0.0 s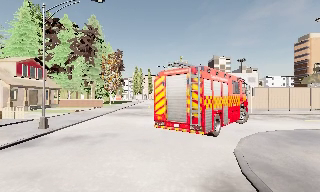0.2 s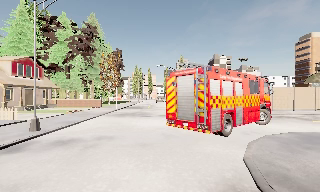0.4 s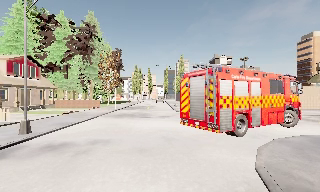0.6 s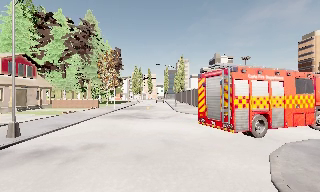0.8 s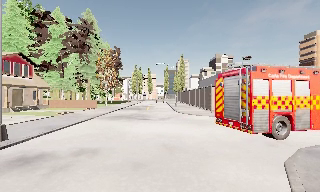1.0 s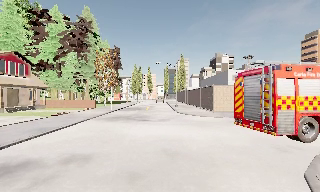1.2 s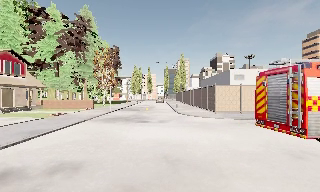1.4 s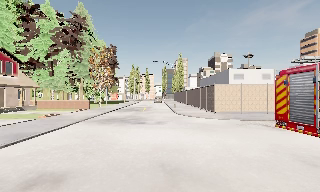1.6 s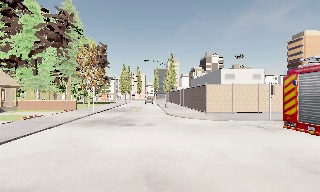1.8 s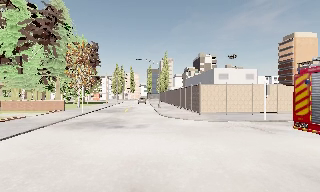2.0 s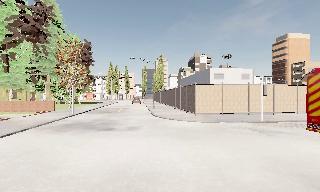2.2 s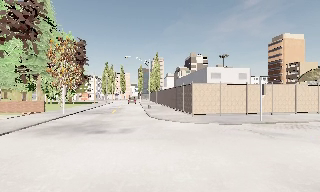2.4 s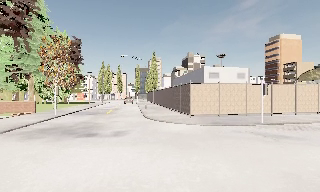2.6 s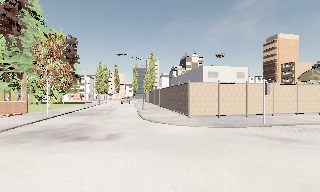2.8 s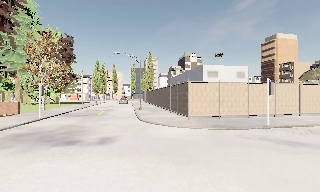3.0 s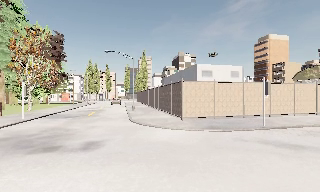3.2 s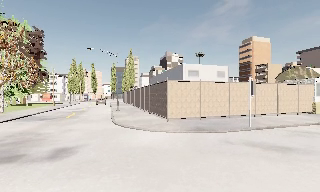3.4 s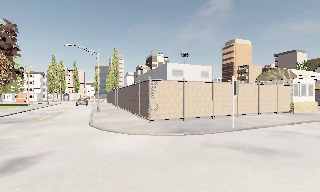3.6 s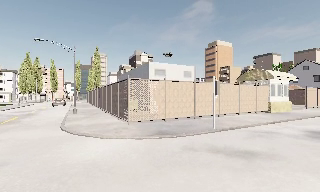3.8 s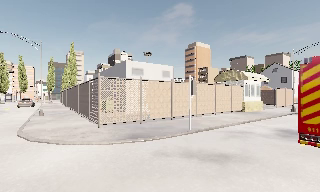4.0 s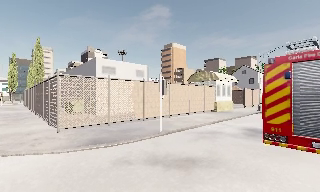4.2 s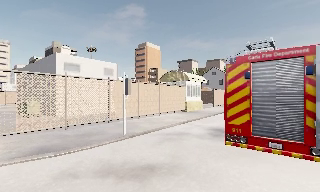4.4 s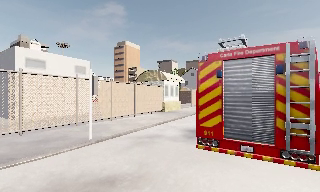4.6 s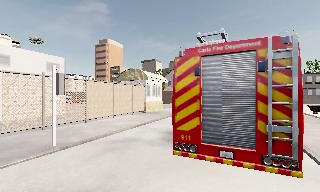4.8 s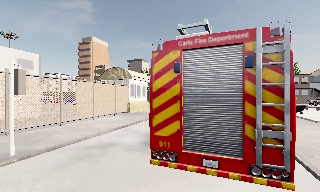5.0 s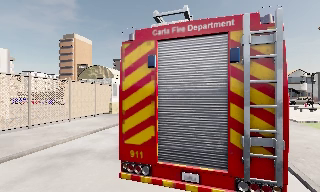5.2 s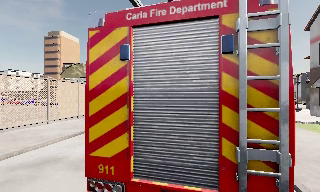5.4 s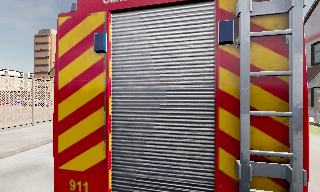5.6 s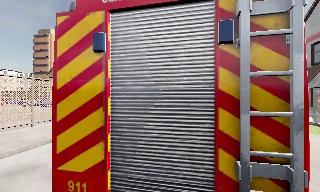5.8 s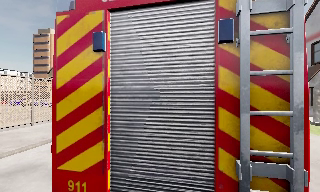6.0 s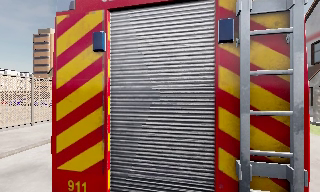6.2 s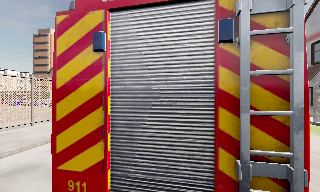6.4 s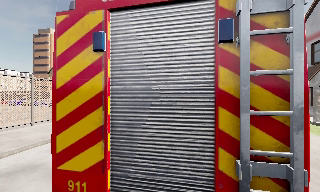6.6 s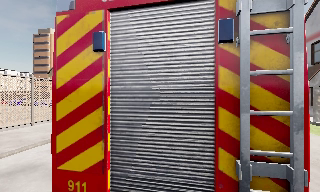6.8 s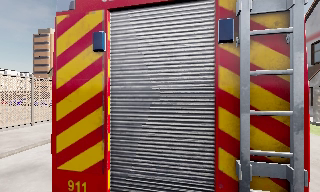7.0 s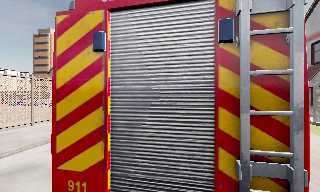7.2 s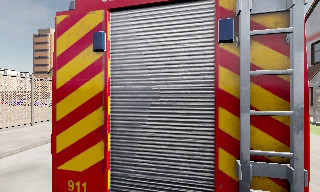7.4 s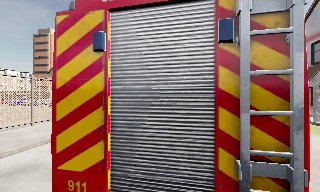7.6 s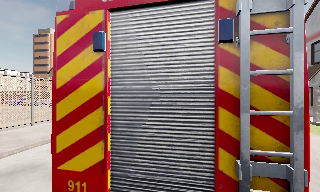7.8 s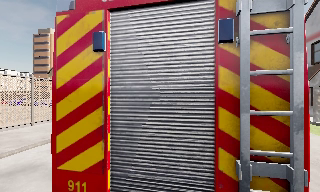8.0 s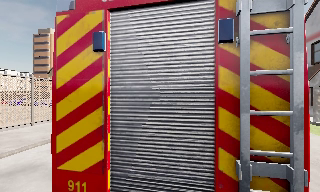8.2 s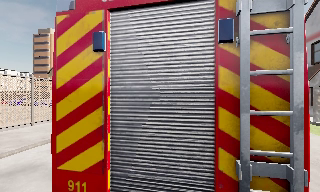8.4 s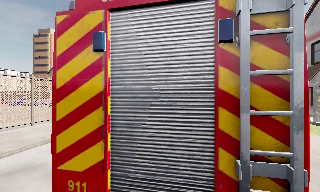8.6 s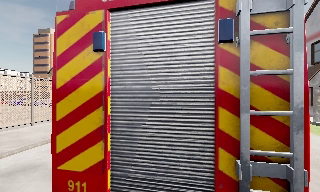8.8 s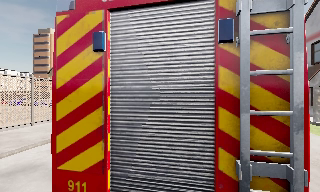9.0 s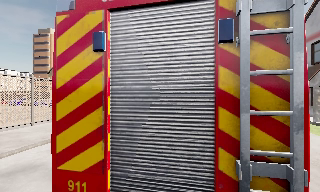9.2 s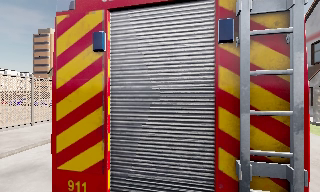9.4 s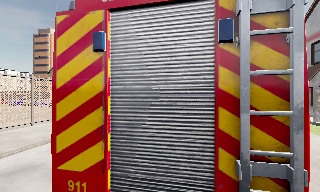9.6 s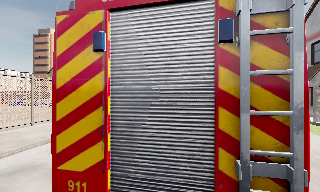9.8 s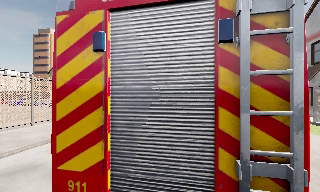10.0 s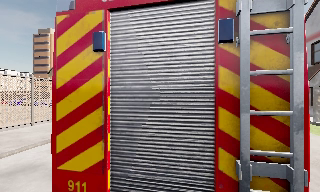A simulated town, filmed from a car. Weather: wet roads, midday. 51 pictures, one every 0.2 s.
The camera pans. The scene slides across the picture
to the left.
The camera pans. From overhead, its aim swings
clockwise.
0.0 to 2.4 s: The camera travels forward, about 8 m, so what stands in front looms larger.
2.4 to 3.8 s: The camera pans to its right, which is clockwise from overhead, by about 25 degrees. It travels forward, about 4.5 m, so what stands in front looms larger.
3.8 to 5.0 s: The camera swings to its right by about 40 degrees, and the scene slides to the left. It travels forward and to its right, about 4 m.
5.0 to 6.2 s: The camera travels forward, about 1 m, so what stands in front looms larger. It loses speed.
6.2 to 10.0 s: The camera keeps its place and its aim.
The film runs forward here.
